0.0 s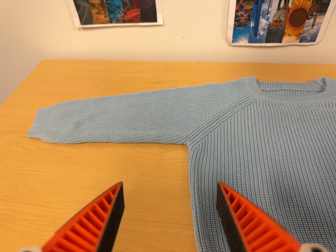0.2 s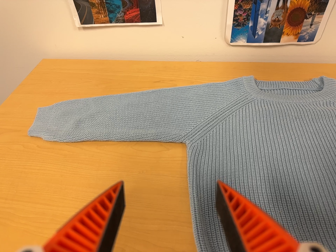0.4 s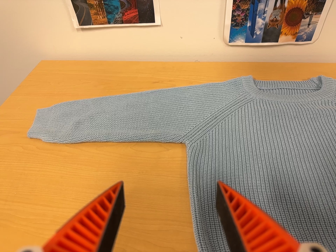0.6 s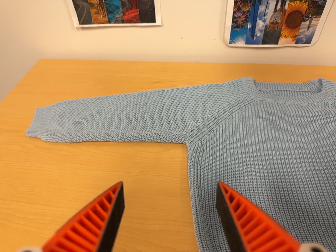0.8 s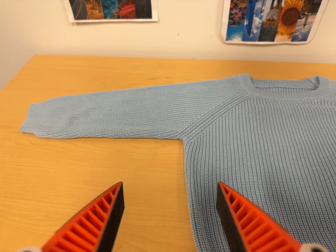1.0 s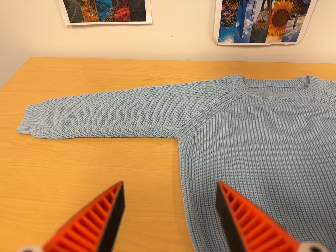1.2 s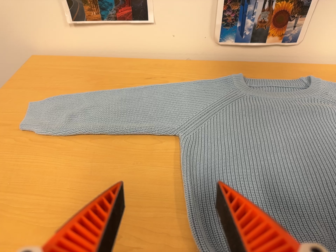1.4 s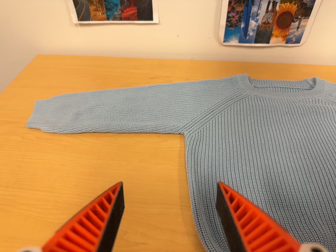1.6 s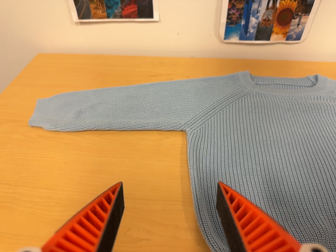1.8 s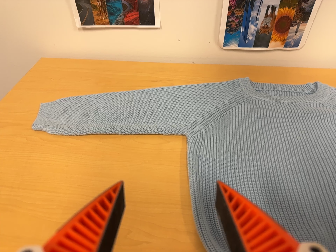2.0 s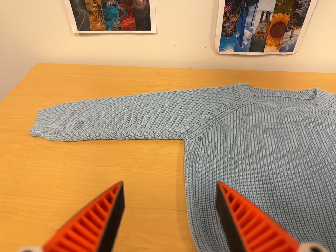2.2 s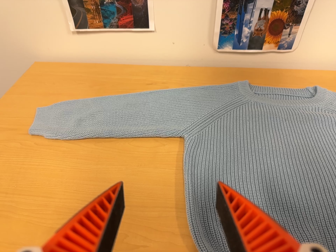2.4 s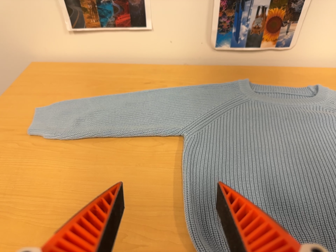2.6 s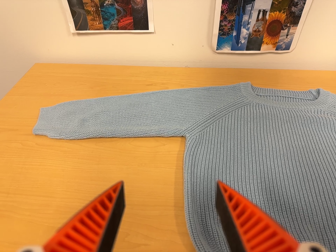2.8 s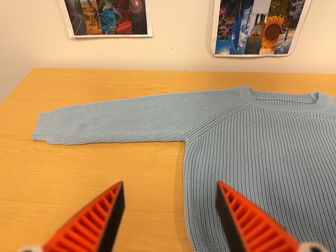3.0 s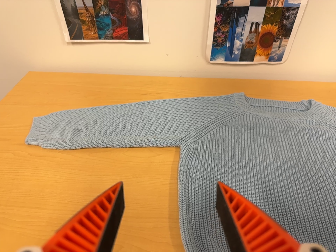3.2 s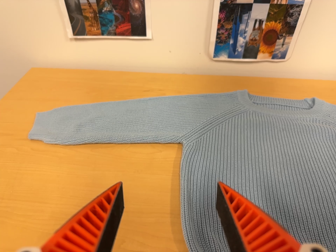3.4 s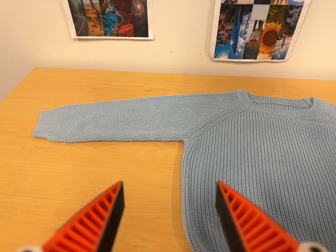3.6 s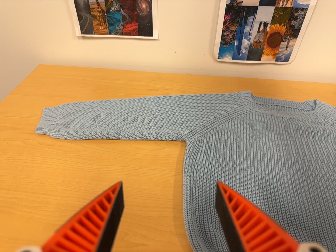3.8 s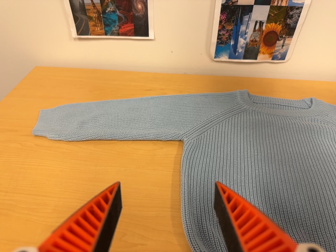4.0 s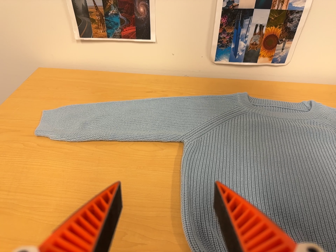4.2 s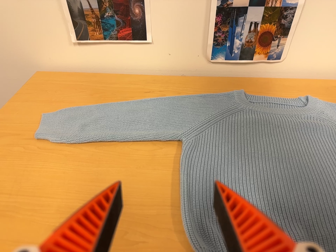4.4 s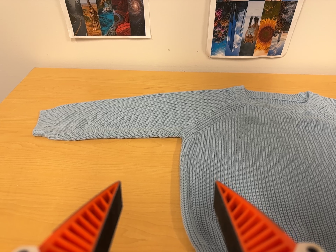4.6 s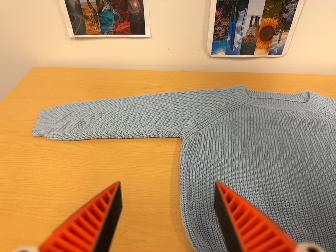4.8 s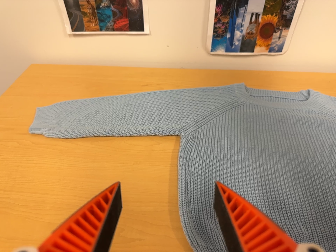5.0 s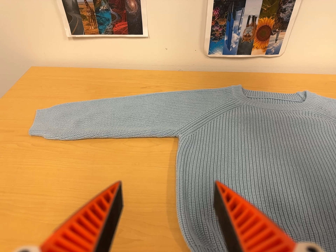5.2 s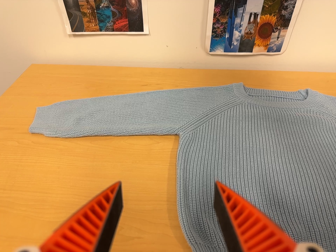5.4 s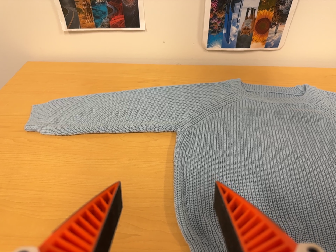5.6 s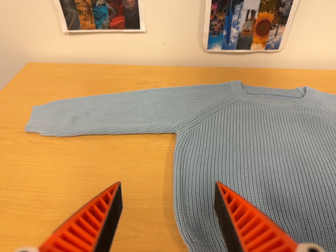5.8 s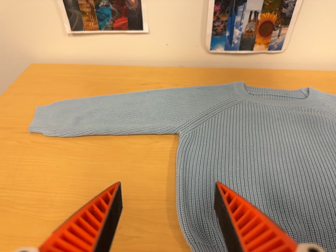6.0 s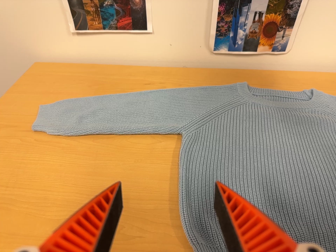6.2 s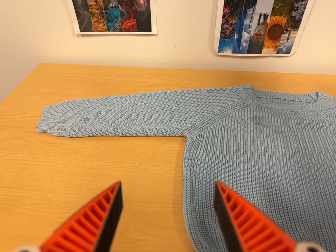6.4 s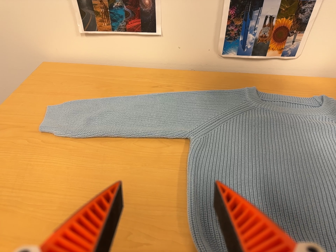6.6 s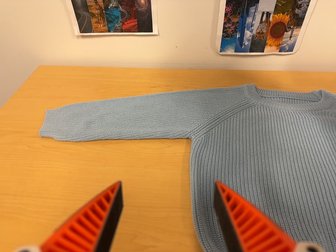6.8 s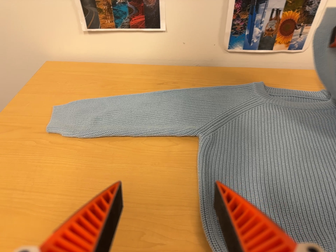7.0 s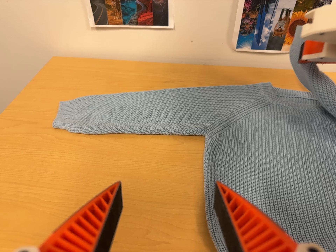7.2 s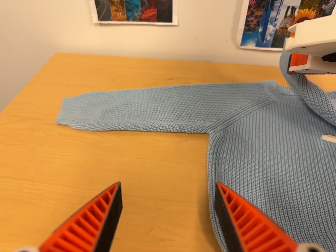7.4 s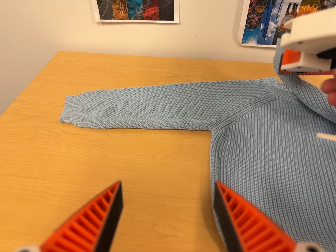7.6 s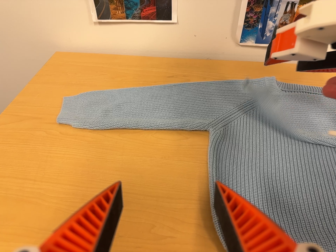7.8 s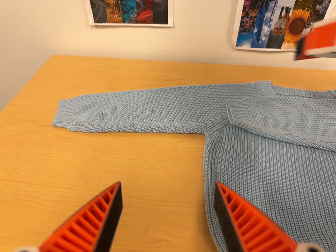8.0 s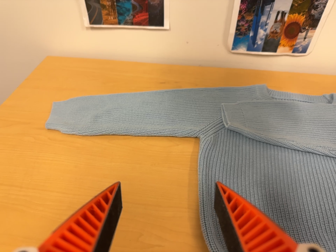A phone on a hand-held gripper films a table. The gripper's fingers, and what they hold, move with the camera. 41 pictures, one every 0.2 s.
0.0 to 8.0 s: The camera travels to its left, about 6 cm.
The film runs forward here.
